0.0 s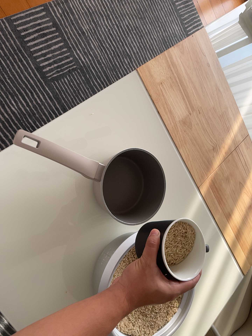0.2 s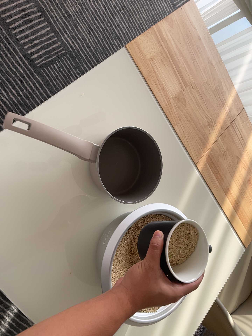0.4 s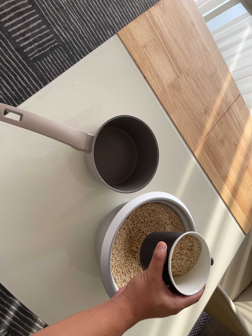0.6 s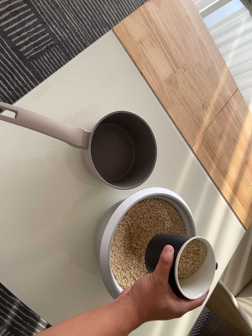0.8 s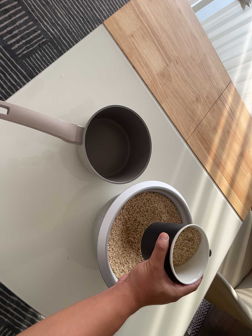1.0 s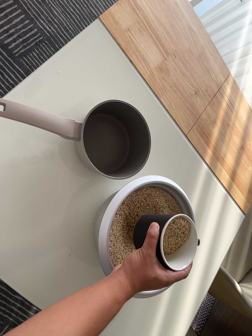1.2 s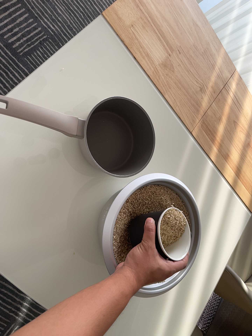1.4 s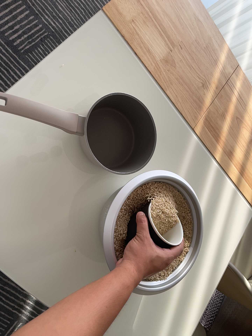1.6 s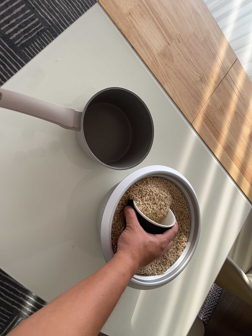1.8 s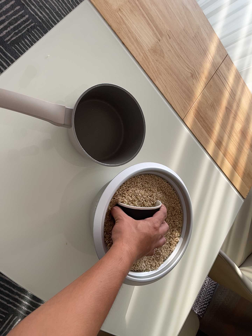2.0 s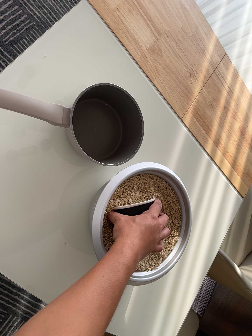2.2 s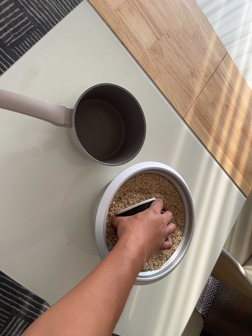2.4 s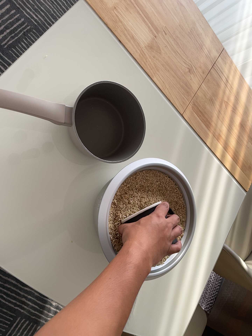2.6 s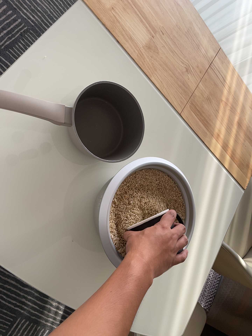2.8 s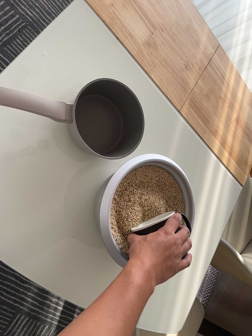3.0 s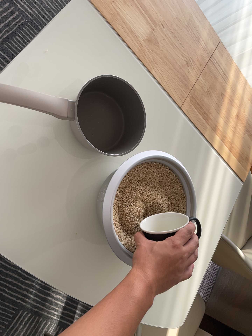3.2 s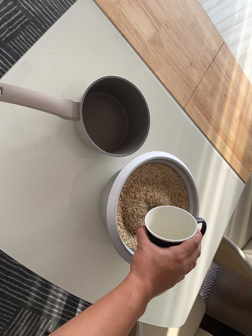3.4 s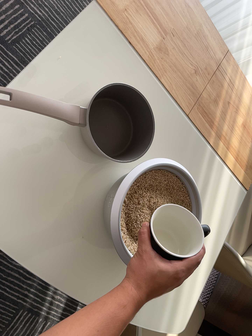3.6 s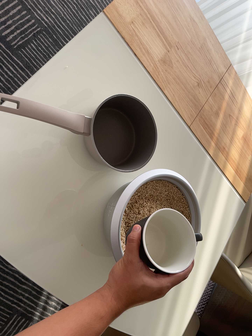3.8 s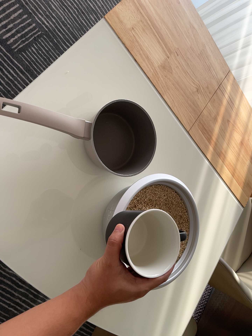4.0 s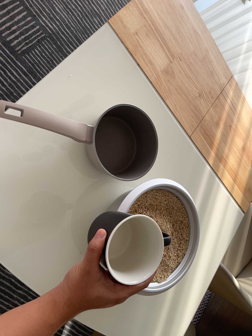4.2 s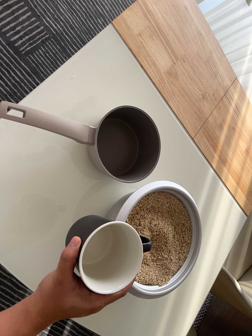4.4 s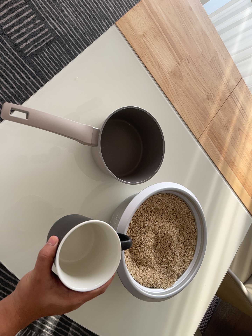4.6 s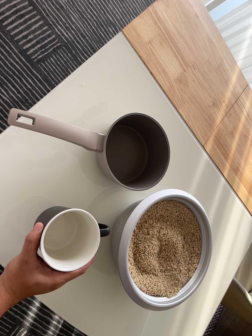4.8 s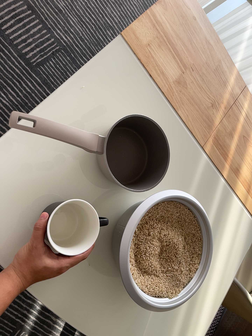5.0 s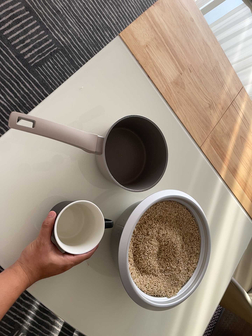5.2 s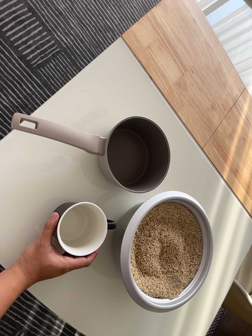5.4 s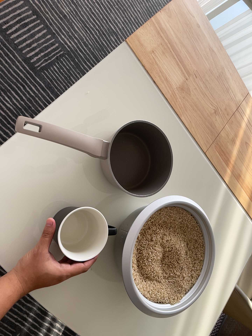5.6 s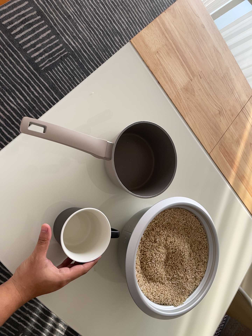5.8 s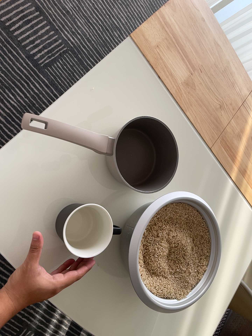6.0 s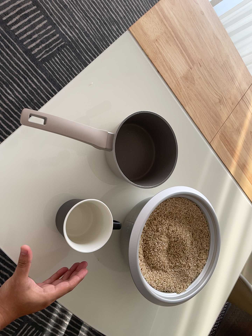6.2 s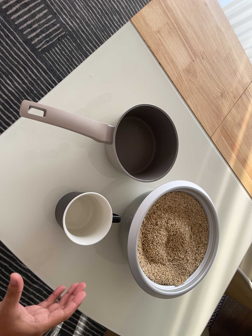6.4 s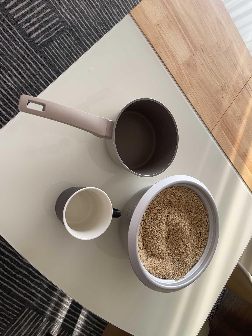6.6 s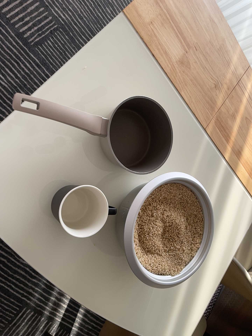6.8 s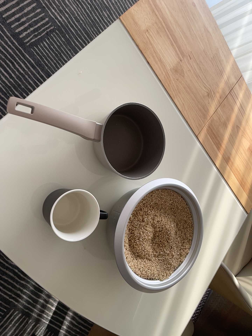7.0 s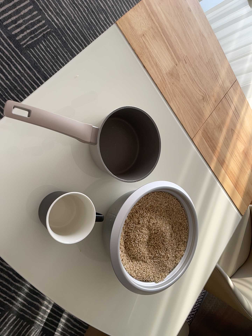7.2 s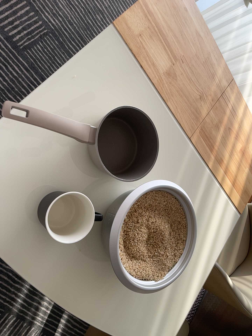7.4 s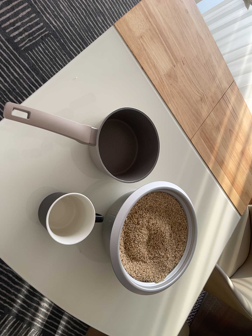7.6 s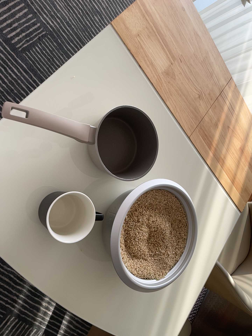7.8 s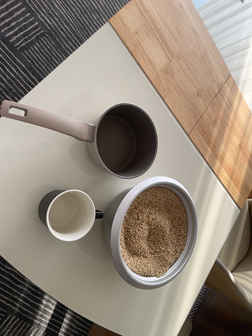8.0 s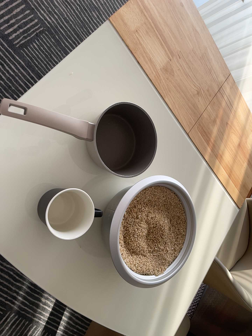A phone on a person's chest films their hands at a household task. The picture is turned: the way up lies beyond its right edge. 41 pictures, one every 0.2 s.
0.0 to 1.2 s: The camera rolls about its line of sight by about 10 degrees, and the scene rotates counterclockwise.
1.2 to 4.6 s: The camera shifts only a little, or ends up much as it began.
4.6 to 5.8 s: The camera keeps its place and its aim.
5.8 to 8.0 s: The camera shifts only a little, or ends up much as it began.
The film runs backward here.
